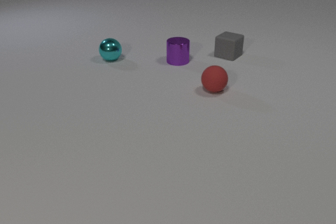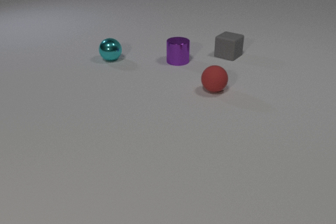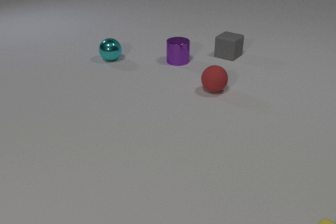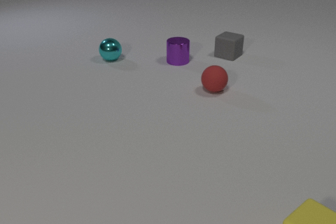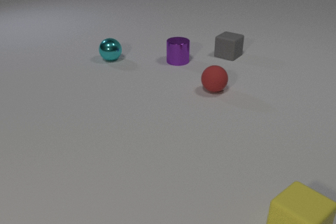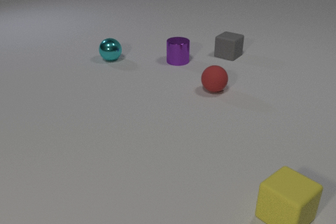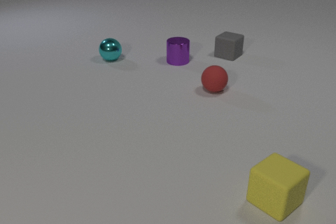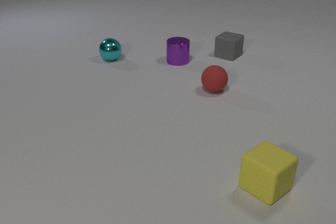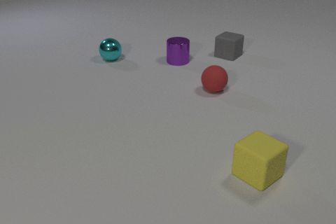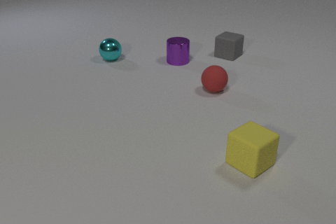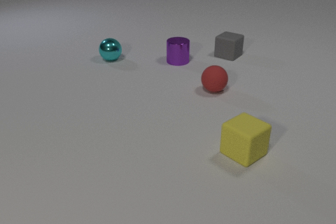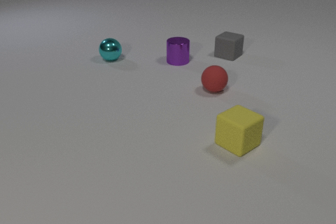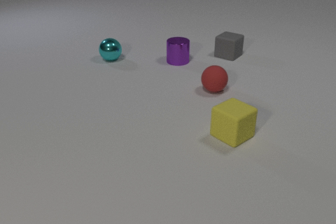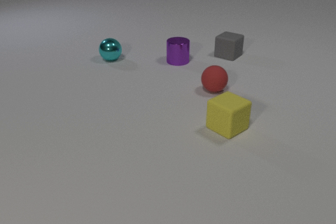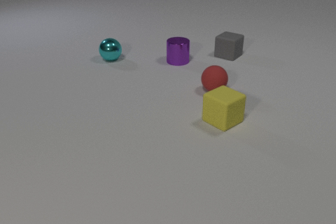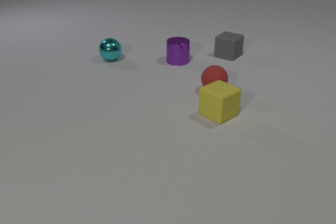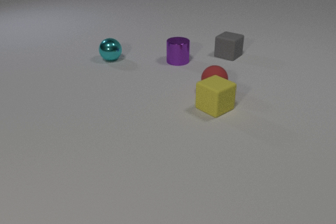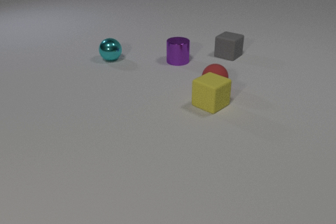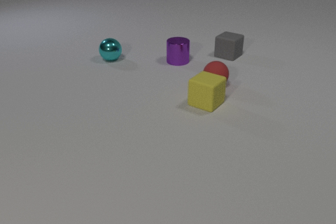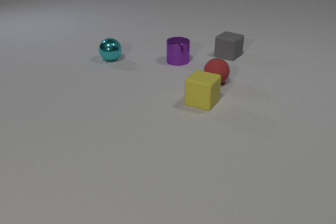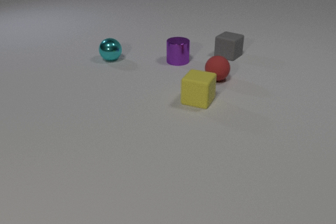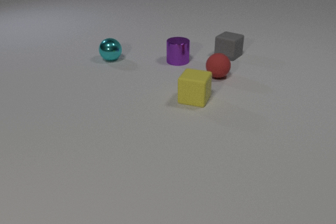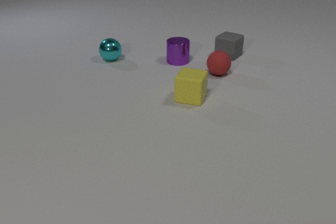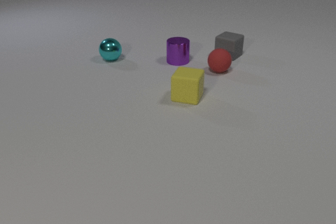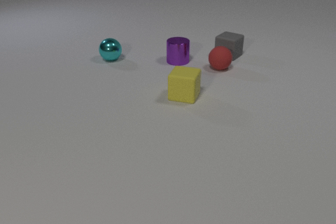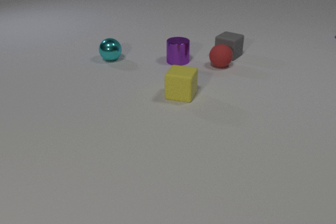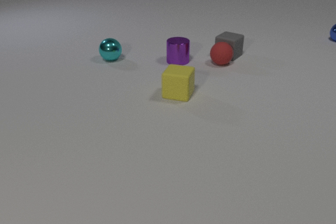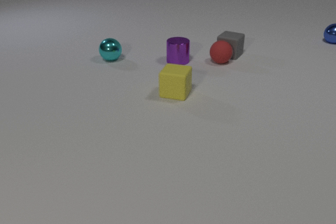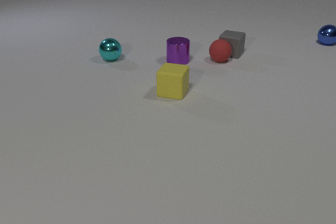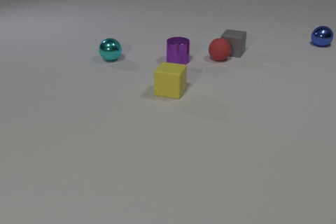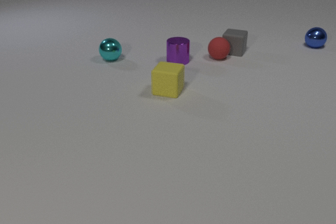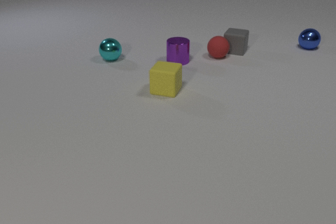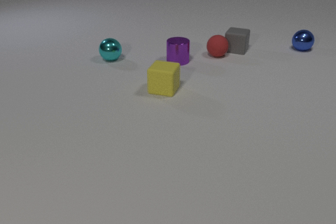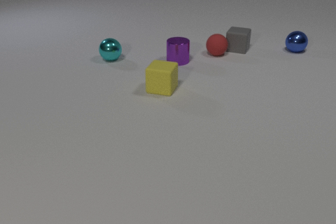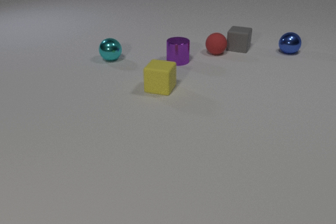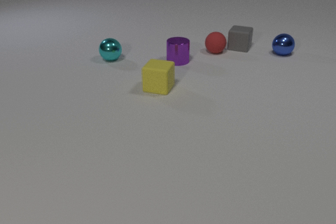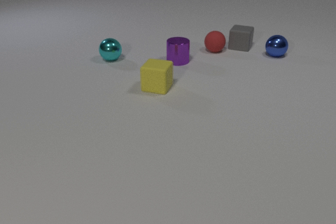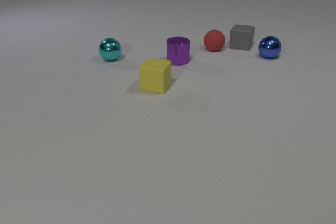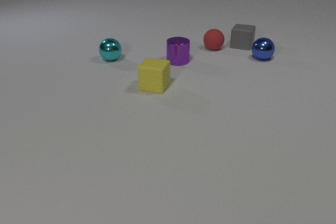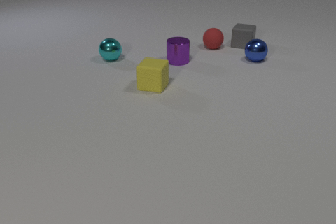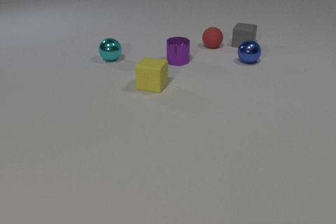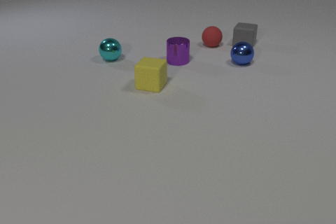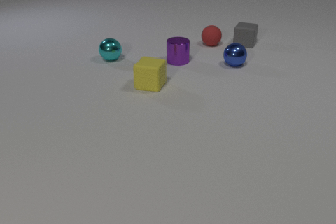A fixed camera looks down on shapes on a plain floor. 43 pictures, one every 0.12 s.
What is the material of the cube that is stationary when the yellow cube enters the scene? rubber.
What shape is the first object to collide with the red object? cube.
What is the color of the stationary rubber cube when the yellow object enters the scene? gray.
0.00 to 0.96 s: The yellow rubber cube comes in at the bottom edge, slides away from the camera and to the left.
0.96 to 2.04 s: The yellow rubber cube slides away from the camera and to the left. The yellow rubber cube and the red rubber sphere collide.
2.04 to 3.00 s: The yellow rubber cube slides to the left and away from the camera, spins counterclockwise seen from above by about 30 degrees, its near face sliding to the right. The red rubber sphere rolls away from the camera.
3.00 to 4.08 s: The yellow rubber cube slides to the left and away from the camera. The red rubber sphere rolls away from the camera. The blue metal sphere rolls toward the camera and to the left. The gray rubber cube slides away from the camera and to the right. The red rubber sphere and the gray rubber cube collide.
4.08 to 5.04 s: The yellow rubber cube slides to the left and away from the camera. The red rubber sphere rolls away from the camera. The blue metal sphere rolls to the left and toward the camera. The gray rubber cube slides away from the camera and to the right.
